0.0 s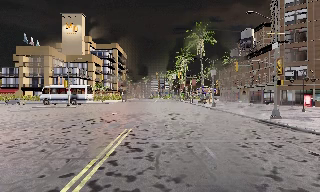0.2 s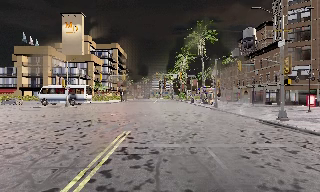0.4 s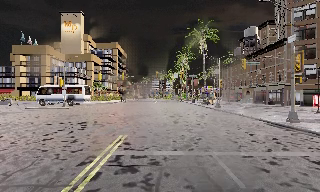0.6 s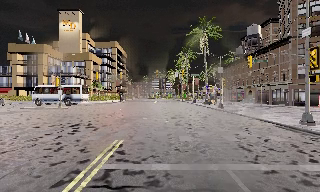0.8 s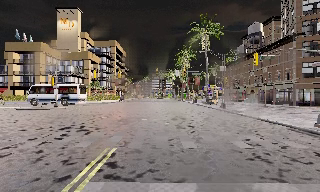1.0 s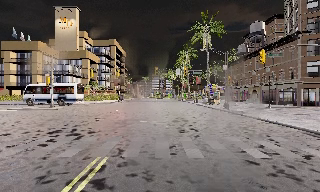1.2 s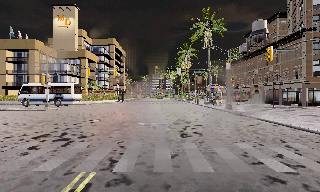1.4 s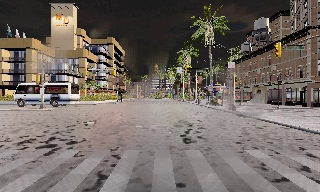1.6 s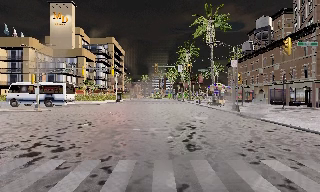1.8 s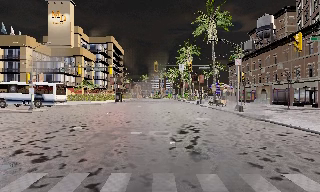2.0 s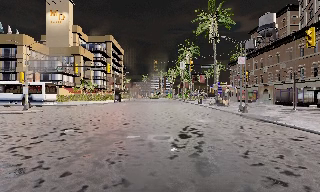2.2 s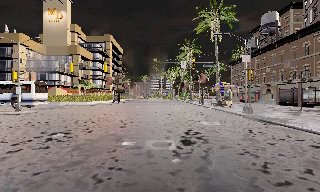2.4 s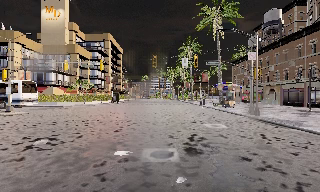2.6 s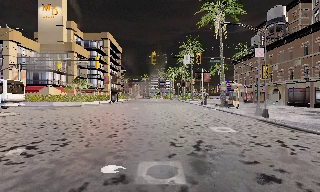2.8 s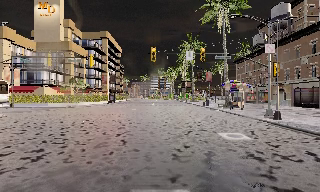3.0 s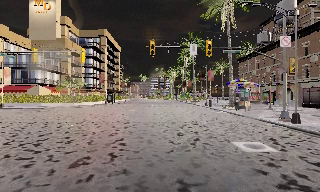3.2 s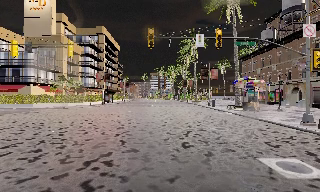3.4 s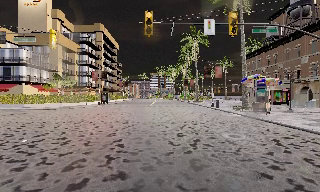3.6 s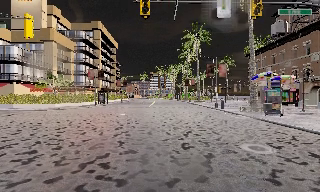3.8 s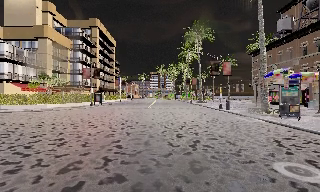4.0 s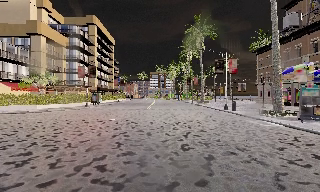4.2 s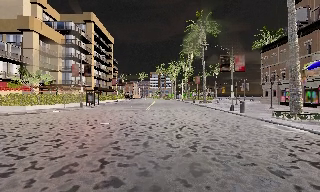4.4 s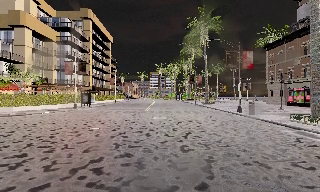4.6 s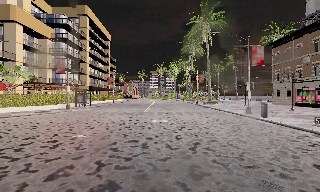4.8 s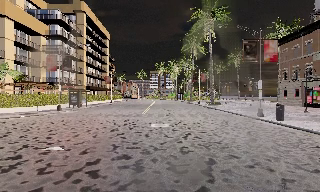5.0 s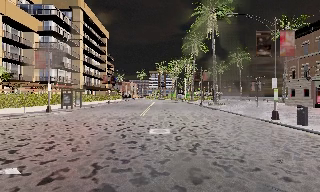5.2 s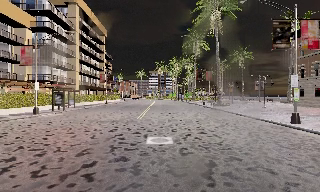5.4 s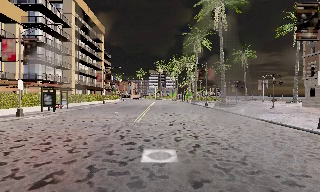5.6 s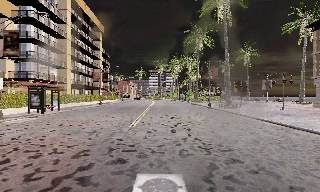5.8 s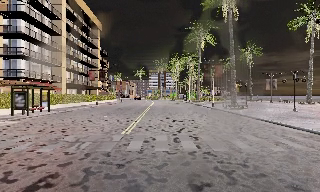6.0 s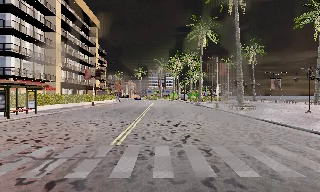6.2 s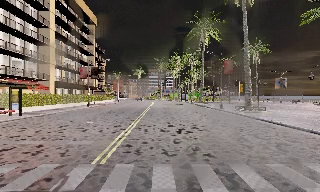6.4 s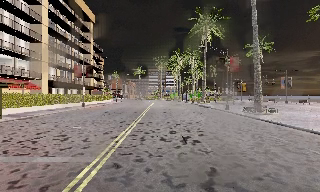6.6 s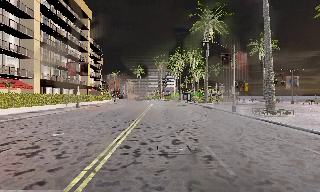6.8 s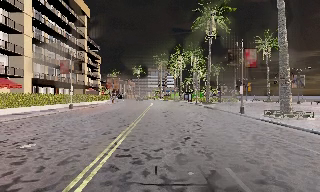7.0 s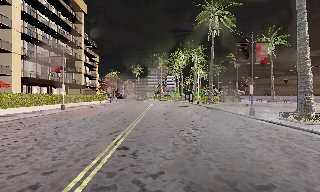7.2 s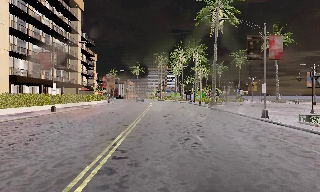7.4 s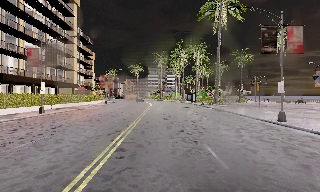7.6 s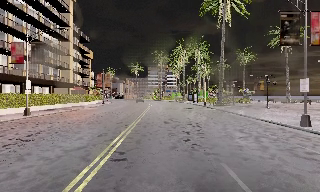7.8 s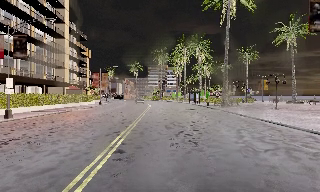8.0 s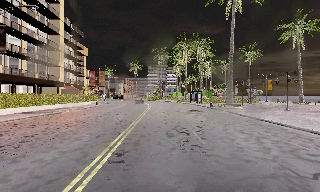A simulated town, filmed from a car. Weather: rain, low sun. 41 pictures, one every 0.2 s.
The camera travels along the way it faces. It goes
forward.
0.0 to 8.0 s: The camera travels forward, about 60 m, so what stands in front looms larger. It gains speed.
The film runs forward here.
